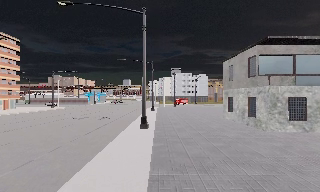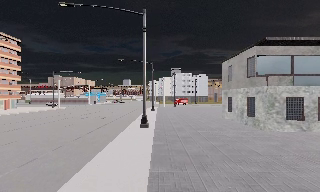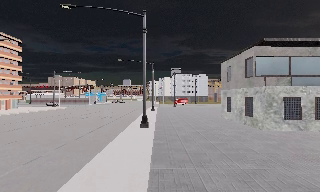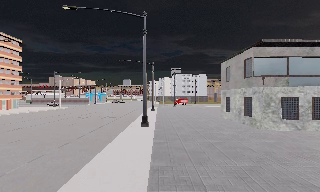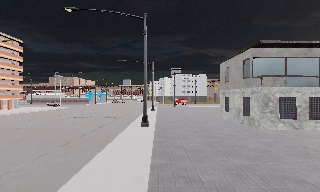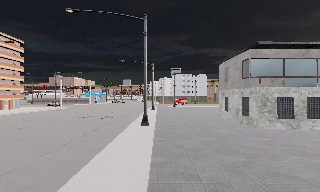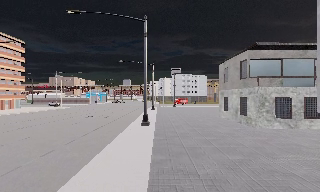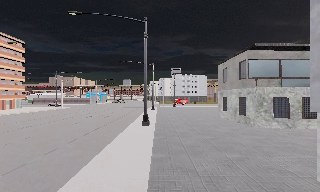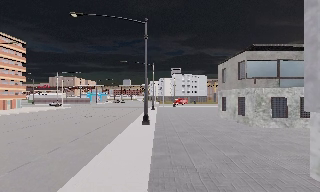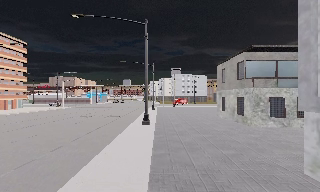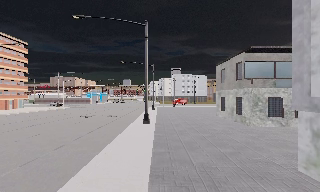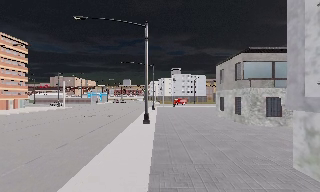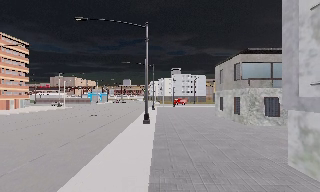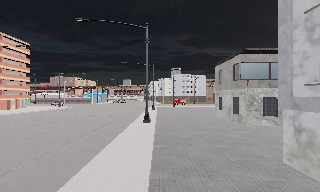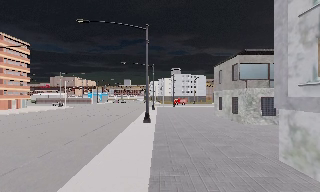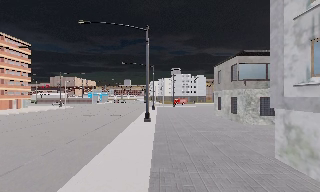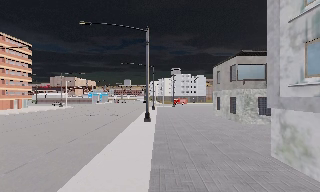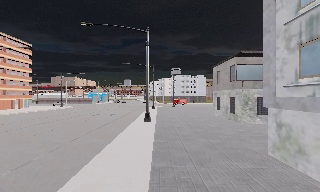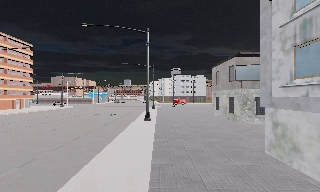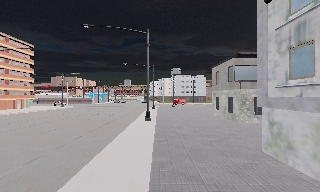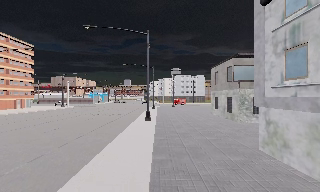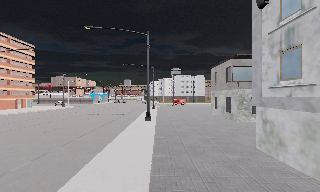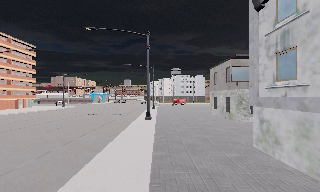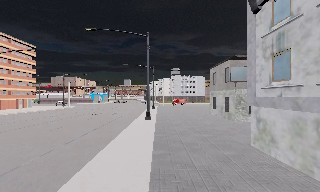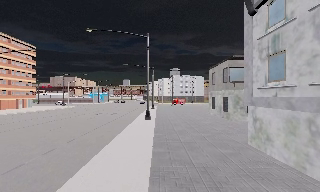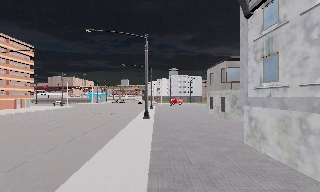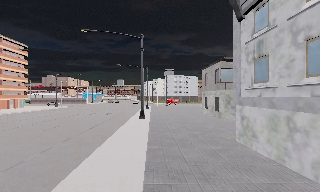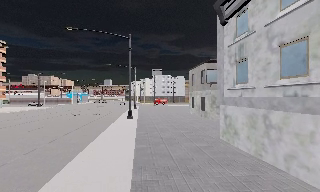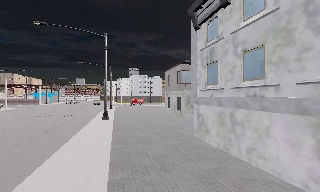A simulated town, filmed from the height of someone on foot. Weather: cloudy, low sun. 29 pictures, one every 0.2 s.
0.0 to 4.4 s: The camera travels backward, about 5 m, so what stands in front gets smaller.
4.4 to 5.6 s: The camera swings to its right by about 15 degrees, and the scene slides to the left. It travels backward, about 1.5 m, so what stands in front gets smaller.
The film runs backward here.
